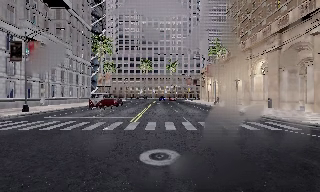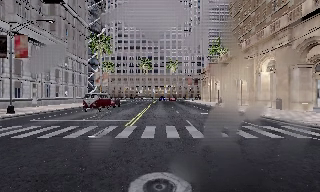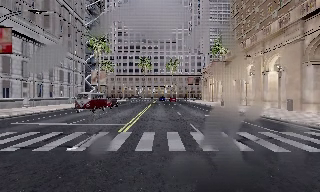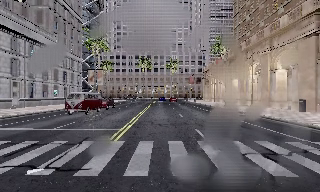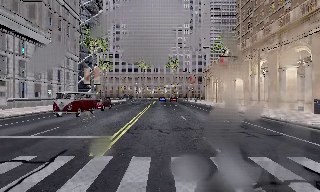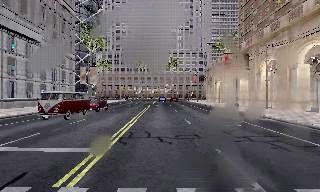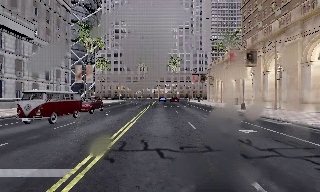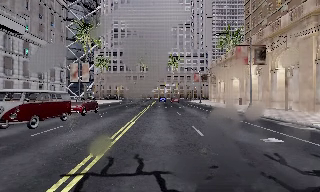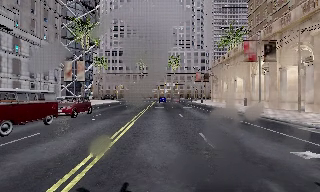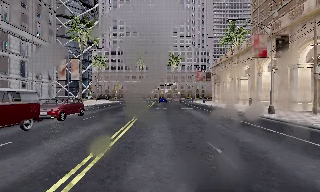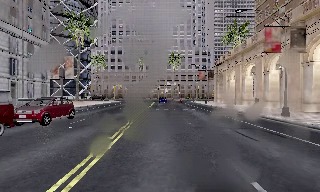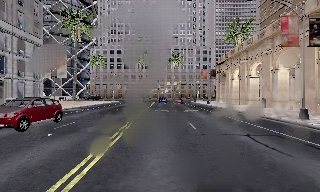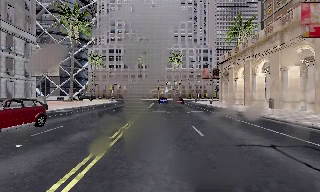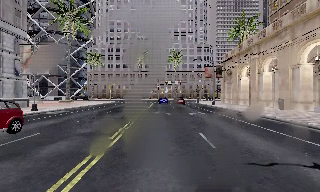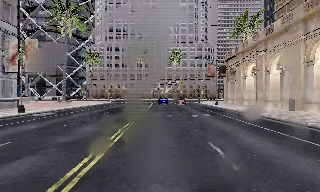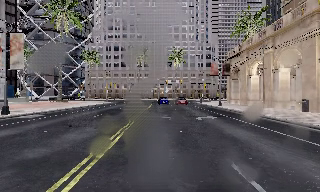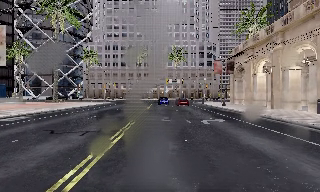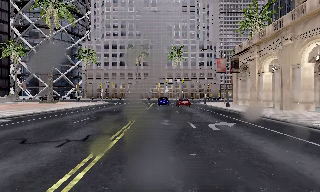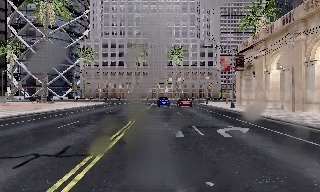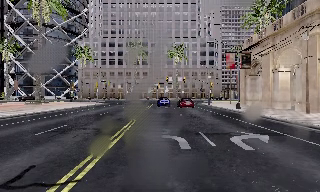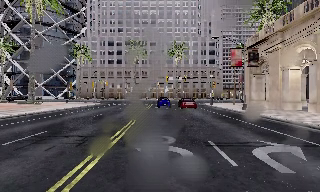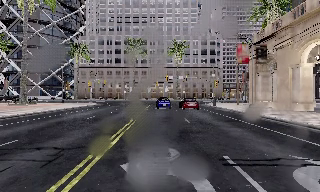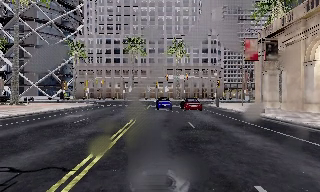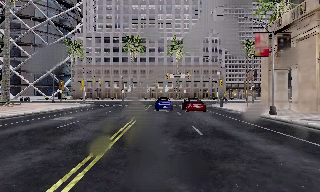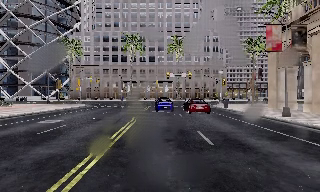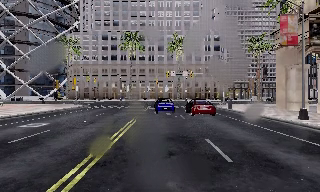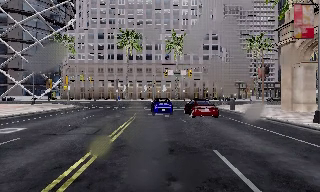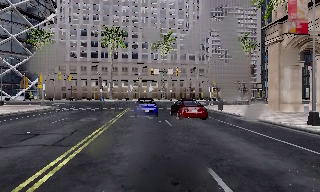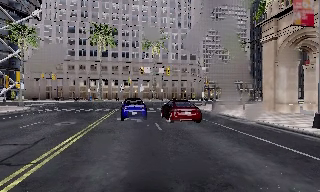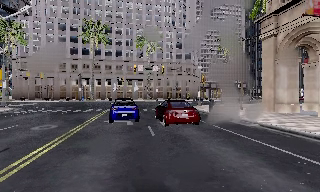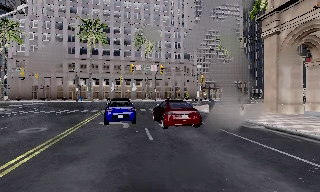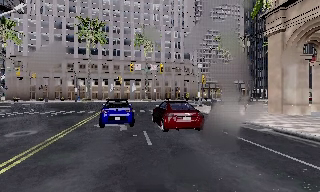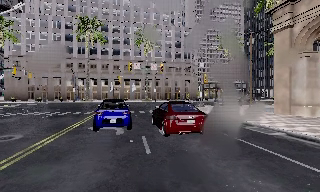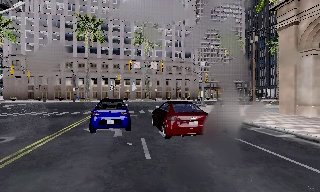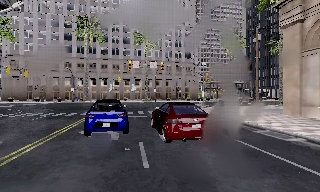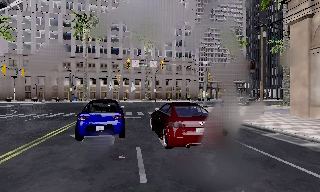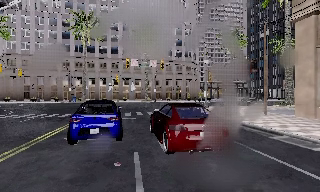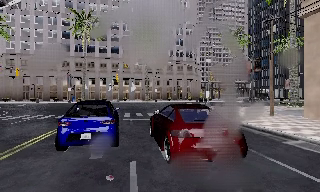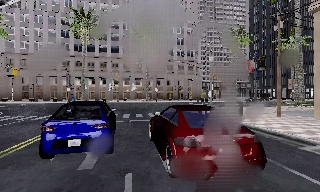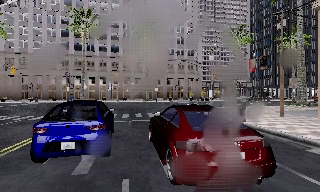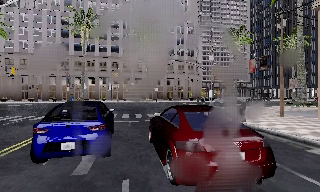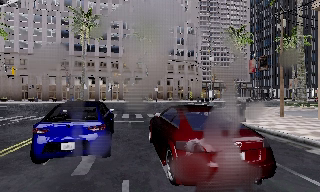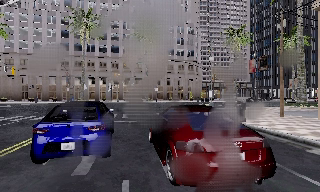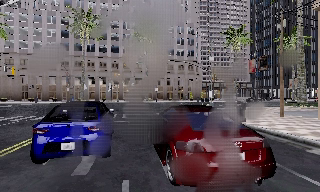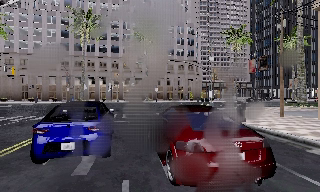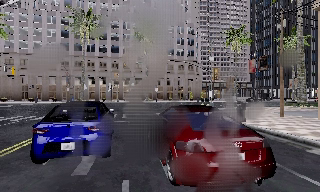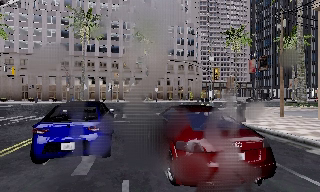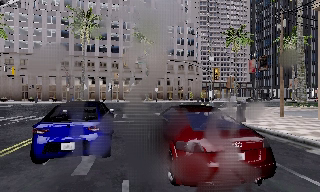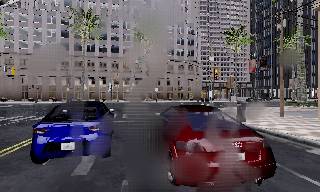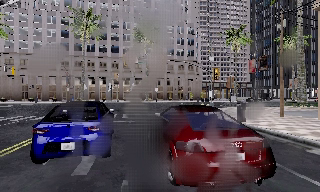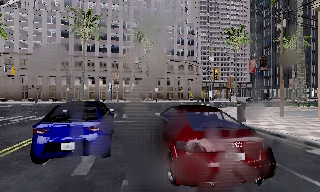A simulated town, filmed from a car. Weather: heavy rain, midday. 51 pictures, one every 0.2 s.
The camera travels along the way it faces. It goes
forward.
0.0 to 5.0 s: The camera travels forward, about 35 m, so what stands in front looms larger.
5.0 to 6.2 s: The camera pans to its right, which is clockwise from overhead, by about 10 degrees. It travels forward, about 6 m, so what stands in front looms larger. It loses speed.
6.2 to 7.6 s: The camera travels forward, about 4 m, so what stands in front looms larger.
7.6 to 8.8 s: The camera shifts only a little, or ends up much as it began.
8.8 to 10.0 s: The camera keeps its place and its aim.
The film runs forward here.
